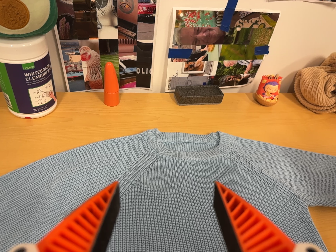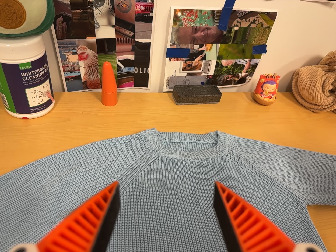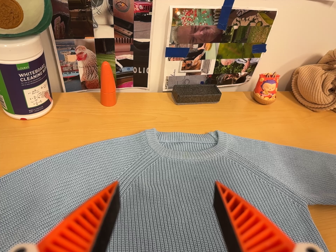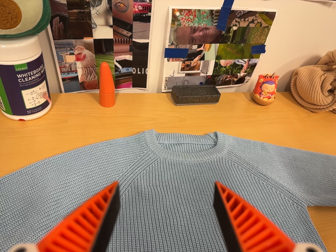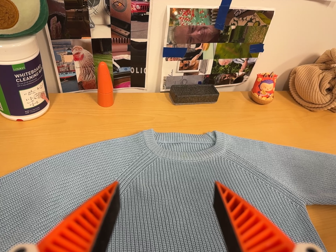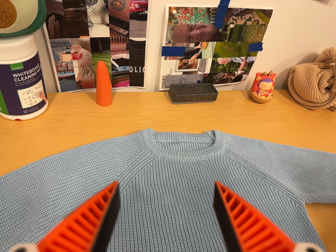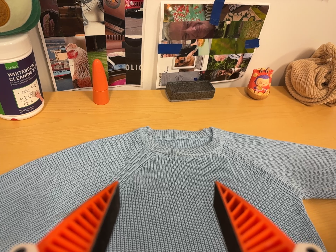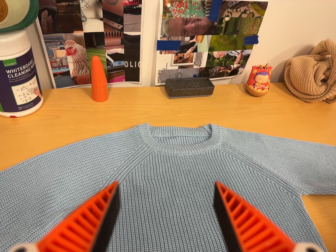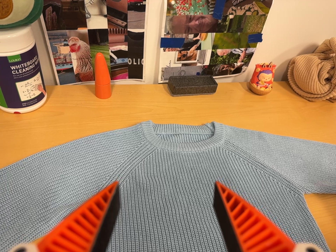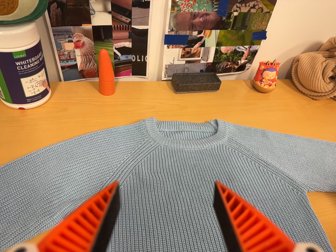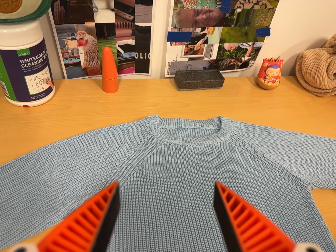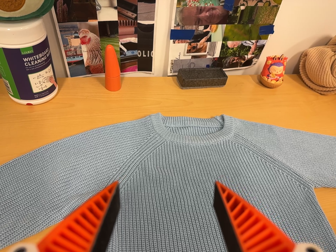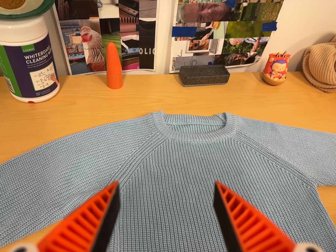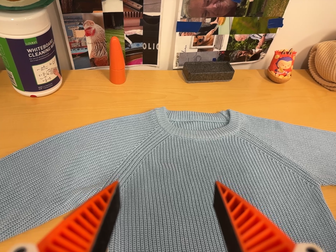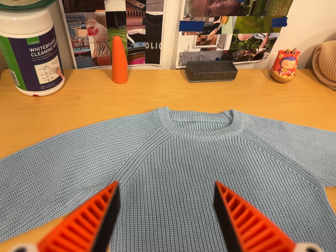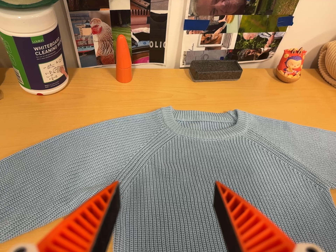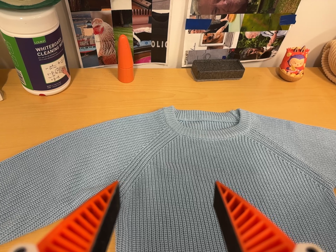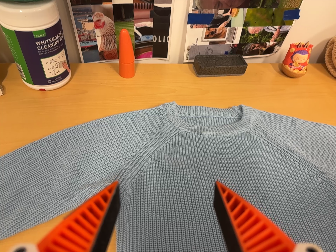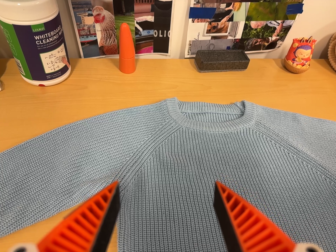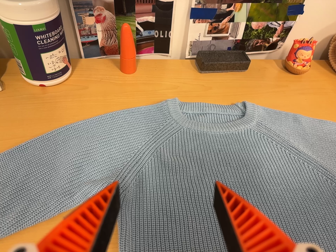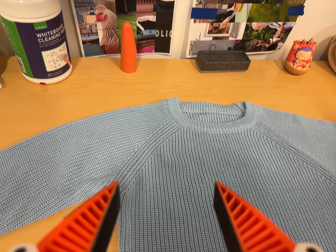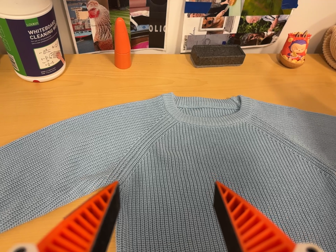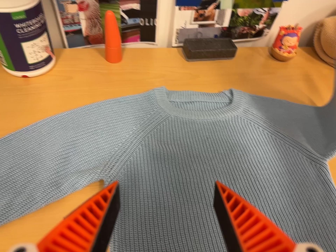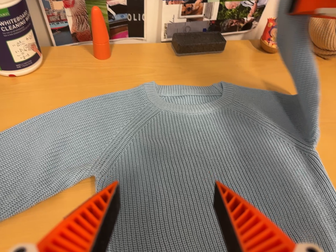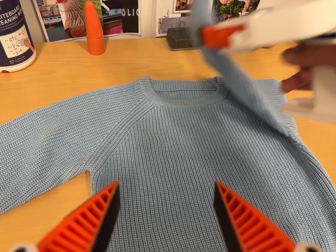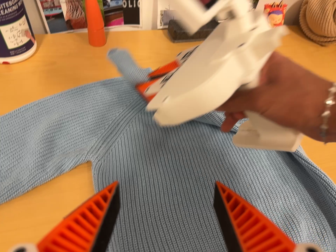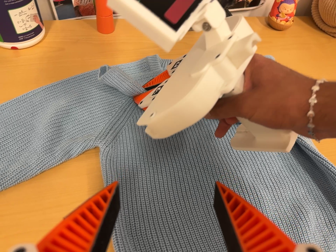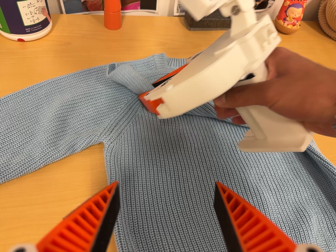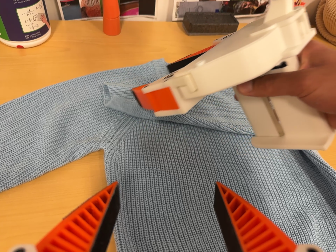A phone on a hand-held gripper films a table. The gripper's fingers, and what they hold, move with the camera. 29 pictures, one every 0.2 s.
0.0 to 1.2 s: The camera keeps its place and its aim.
1.2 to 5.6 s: The camera travels toward the bottom of its view, about 6 cm, so close, fixed things drift upward. Its aim tips toward the bottom of its view by about 10 degrees, and the scene shifts upward.
The film runs forward here.
